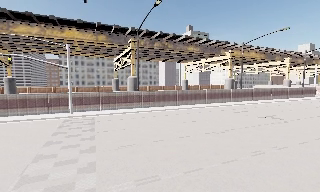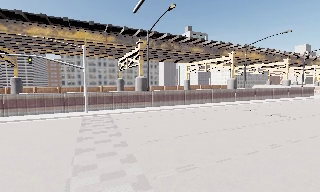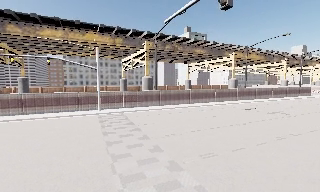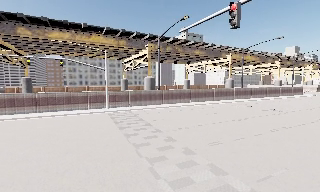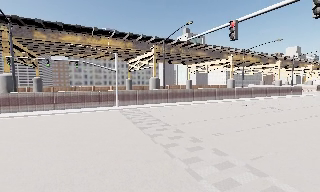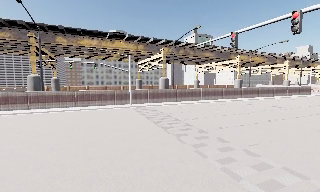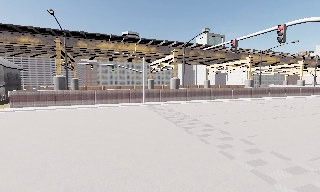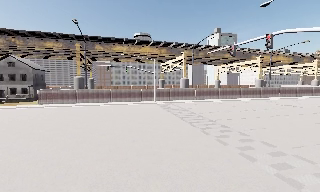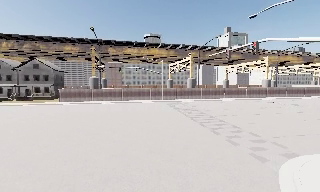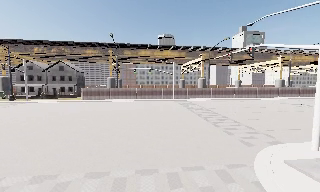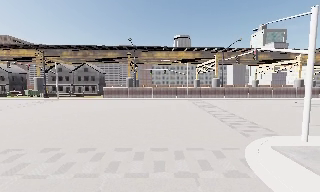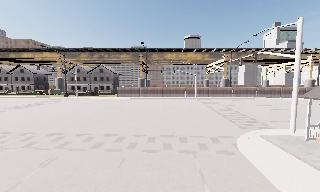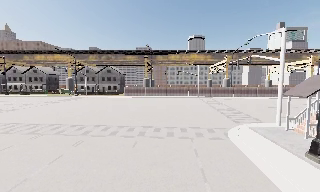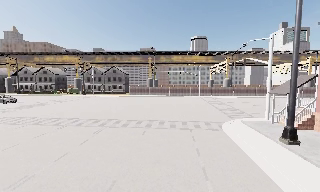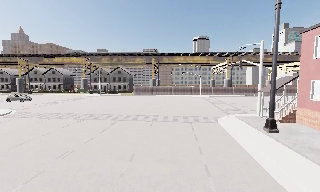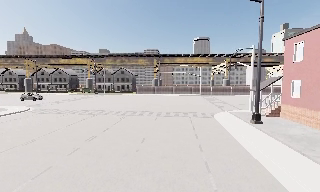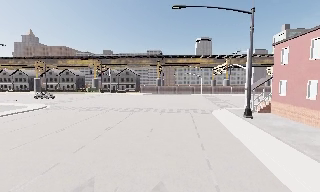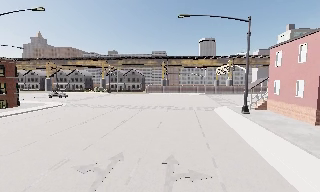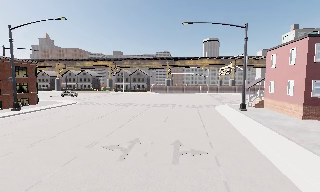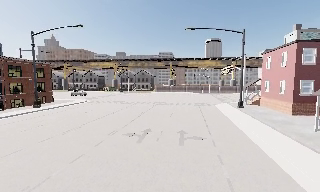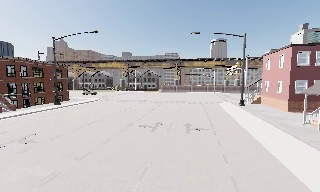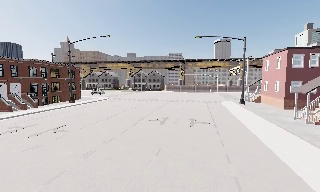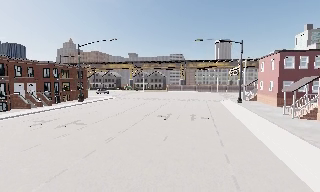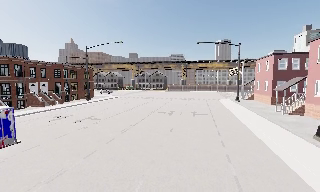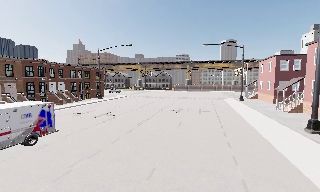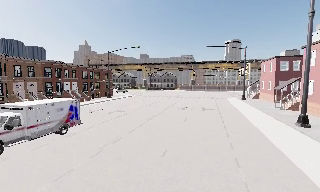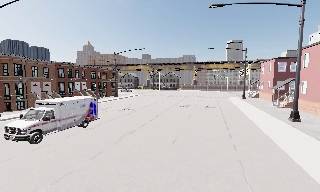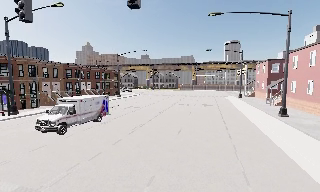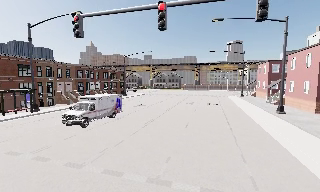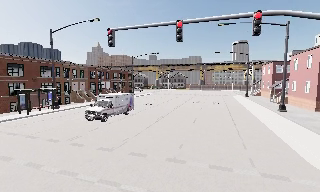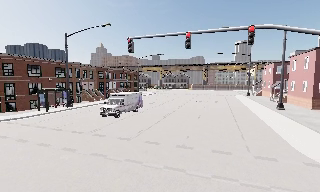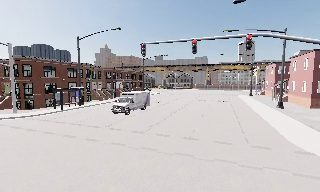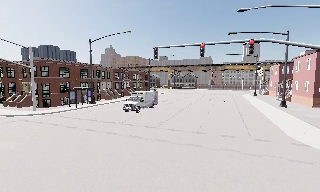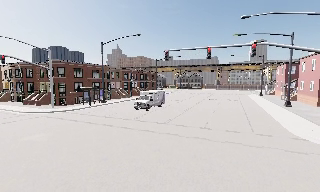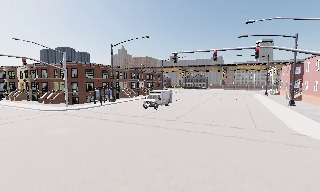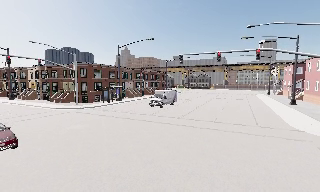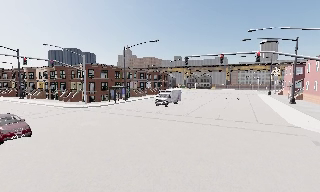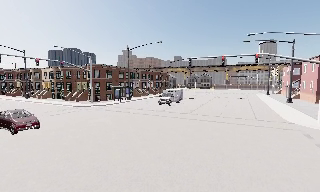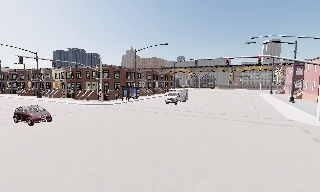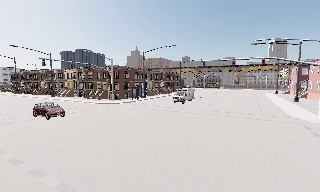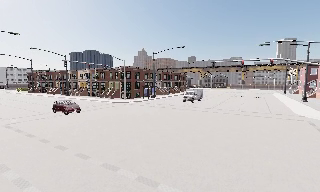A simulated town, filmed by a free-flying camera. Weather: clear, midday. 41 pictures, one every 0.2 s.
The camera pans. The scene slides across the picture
to the right.
The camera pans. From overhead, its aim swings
counterclockwise.
0.0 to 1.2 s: The camera travels backward and to its left, about 11 m, so what stands in front gets smaller.
1.2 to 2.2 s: The camera pans to its left, which is counterclockwise from overhead, by about 20 degrees. It travels backward, about 11 m, so what stands in front gets smaller.
2.2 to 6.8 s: The camera swings to its left by about 25 degrees, and the scene slides to the right. It travels backward, about 45 m, so what stands in front gets smaller.
6.8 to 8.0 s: The camera travels backward and to its left, about 8 m, so what stands in front gets smaller.
The film runs backward here.
